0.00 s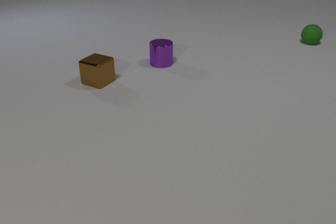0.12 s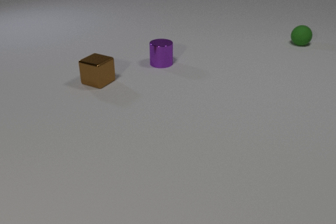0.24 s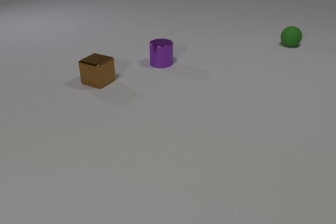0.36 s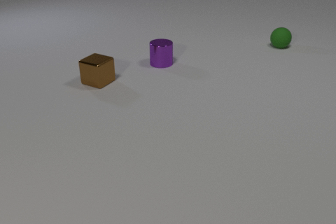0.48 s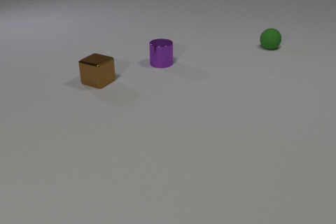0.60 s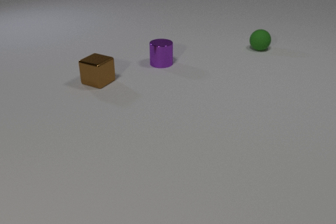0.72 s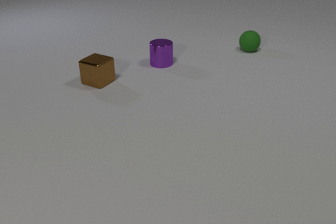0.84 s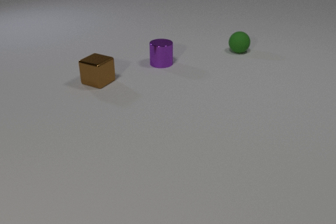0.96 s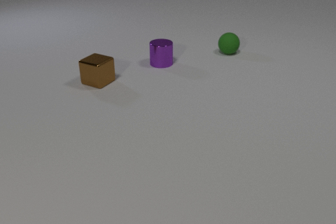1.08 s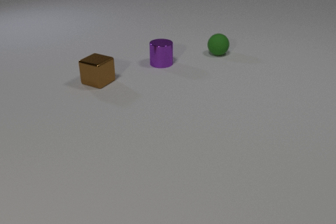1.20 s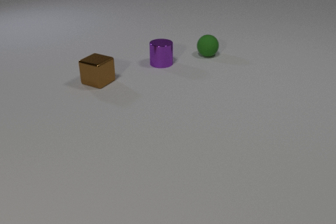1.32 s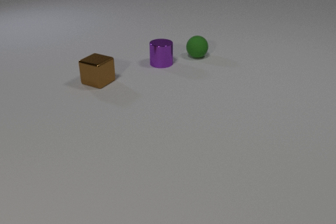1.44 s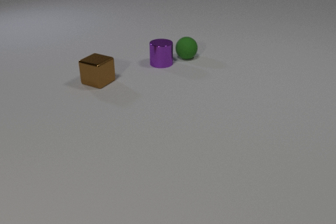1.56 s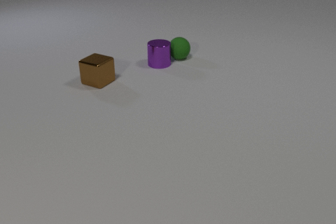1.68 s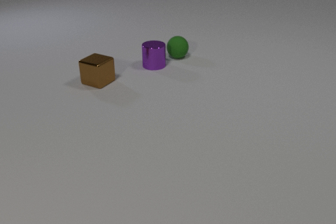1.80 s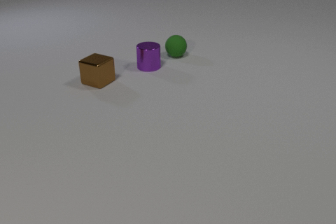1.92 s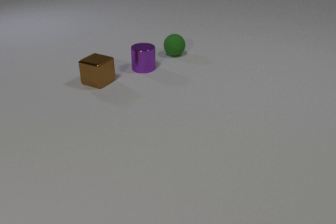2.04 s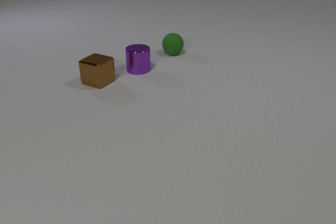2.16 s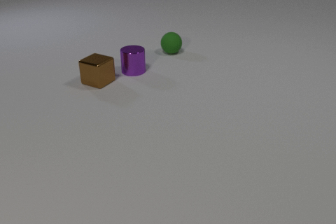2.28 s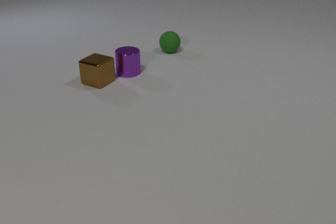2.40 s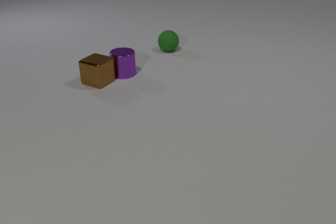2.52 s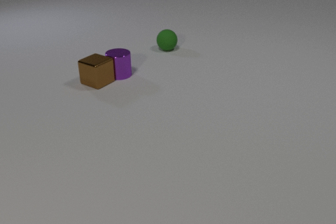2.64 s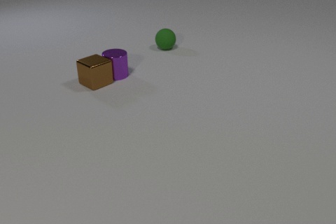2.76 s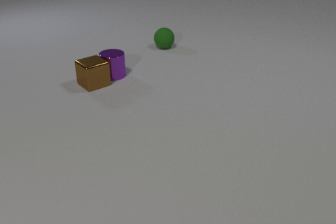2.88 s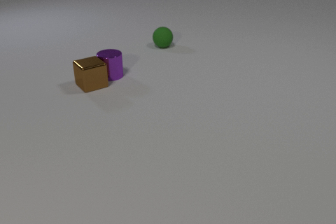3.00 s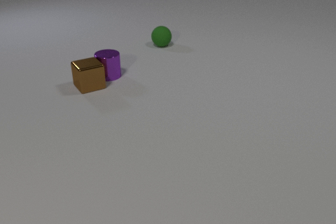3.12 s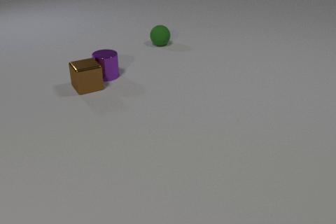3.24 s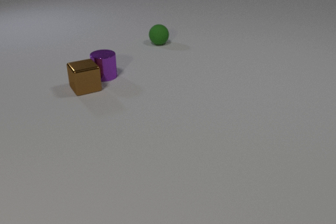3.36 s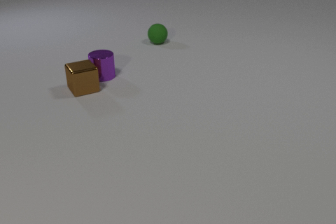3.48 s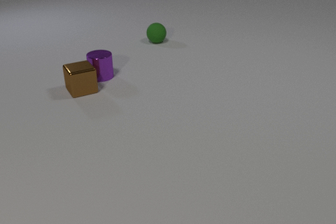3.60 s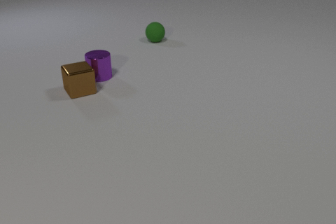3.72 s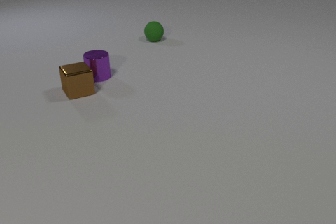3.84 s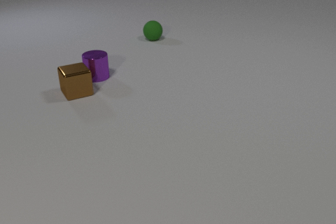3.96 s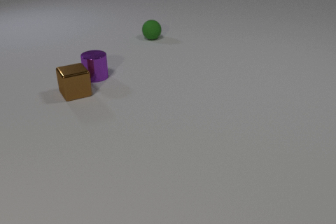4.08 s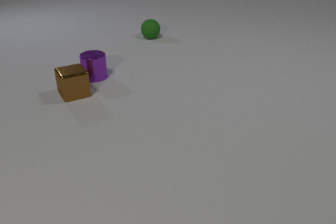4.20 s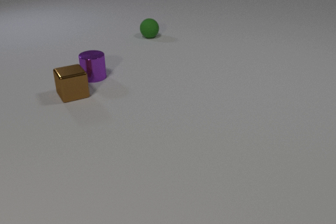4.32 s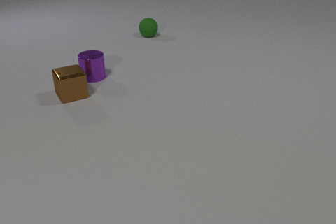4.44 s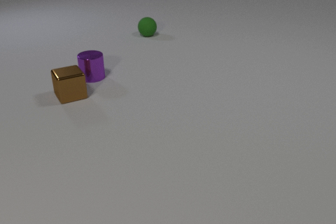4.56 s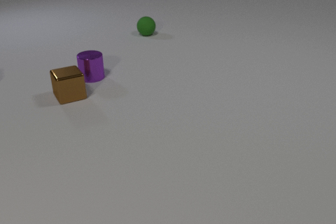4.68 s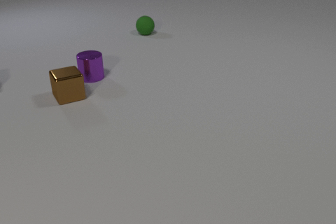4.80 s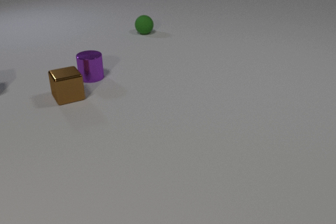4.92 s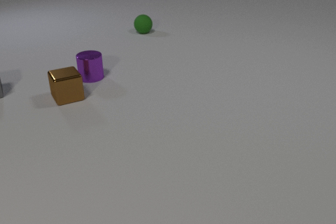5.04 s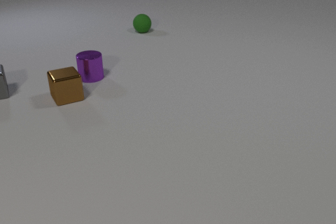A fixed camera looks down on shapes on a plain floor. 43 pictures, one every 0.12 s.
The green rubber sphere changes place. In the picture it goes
to the left.
The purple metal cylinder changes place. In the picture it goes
to the left.
0.00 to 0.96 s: The green rubber sphere rolls to the left and toward the camera.
0.96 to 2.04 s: The green rubber sphere rolls to the left. The purple metal cylinder slides to the left and toward the camera. The green rubber sphere and the purple metal cylinder collide.
2.04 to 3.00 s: The green rubber sphere rolls away from the camera and to the left. The purple metal cylinder slides to the left. The brown metal cube slides toward the camera and to the left, spins clockwise seen from above by about 30 degrees, its near face sliding to the left. The purple metal cylinder and the brown metal cube collide.
3.00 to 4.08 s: The green rubber sphere rolls away from the camera and to the left. The purple metal cylinder slides to the left. The brown metal cube slides to the left and toward the camera.
4.08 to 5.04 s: The green rubber sphere rolls away from the camera and to the left. The brown metal cube slides to the left and toward the camera. The gray metal cube comes in at the left edge, slides to the right.
How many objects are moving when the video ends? 3.
What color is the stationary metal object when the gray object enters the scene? purple.
Are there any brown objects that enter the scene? no.
